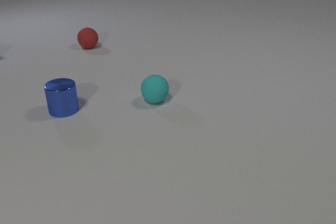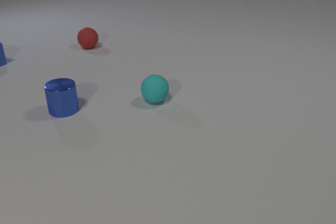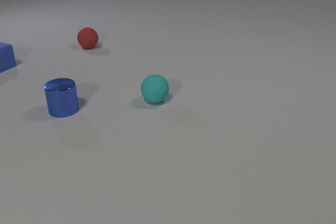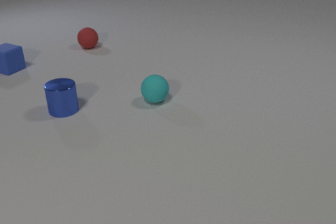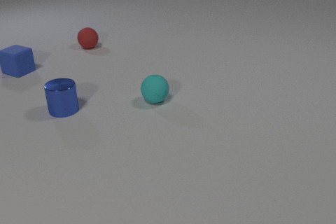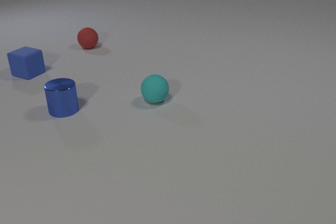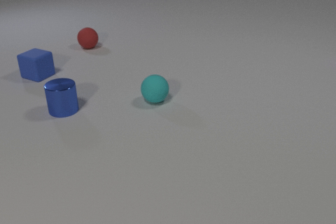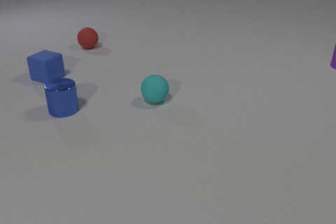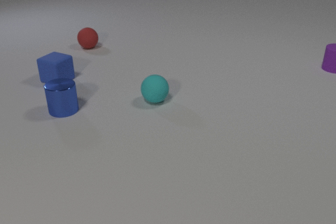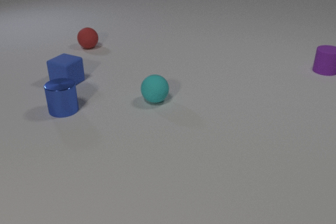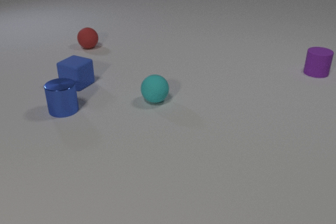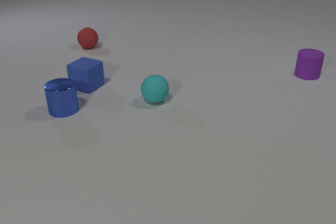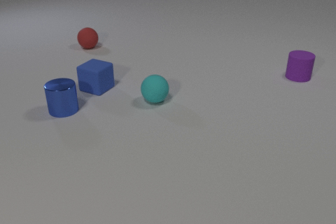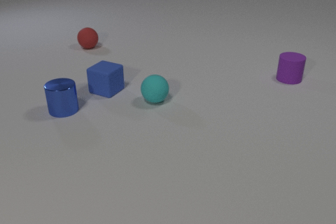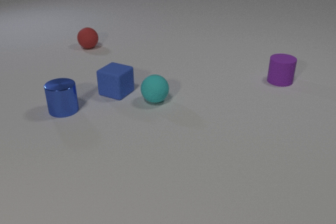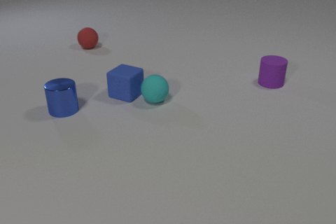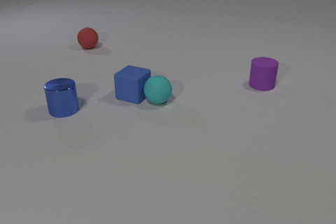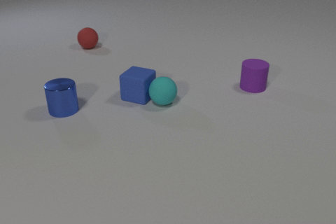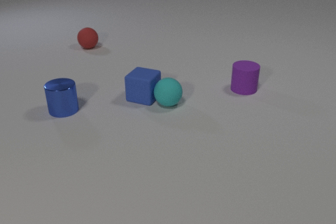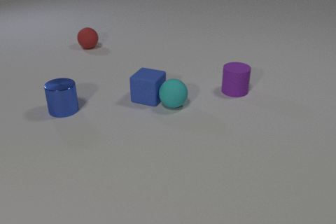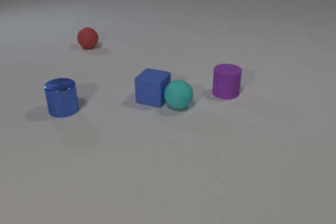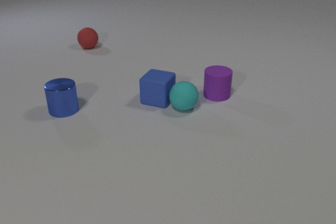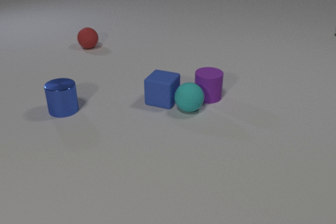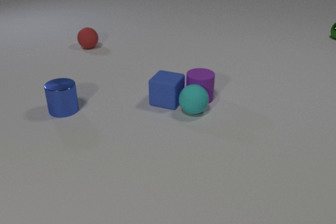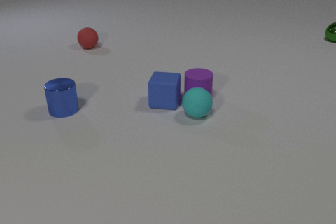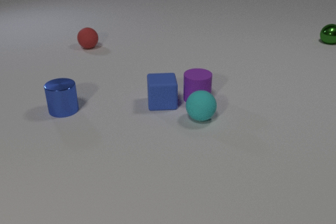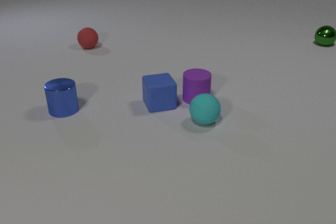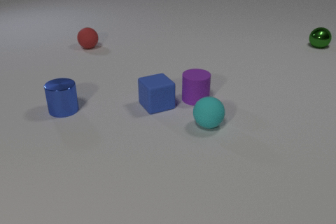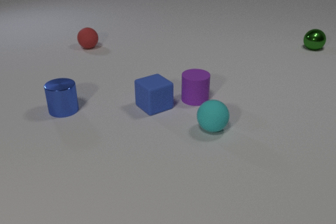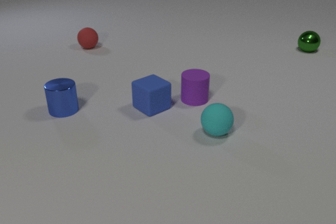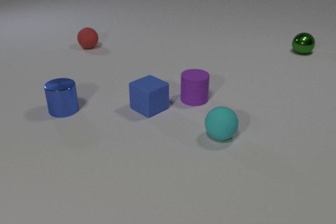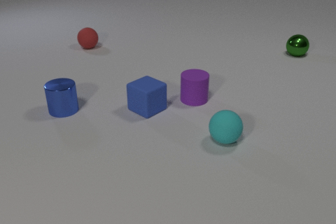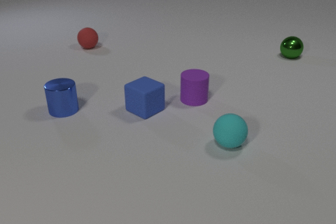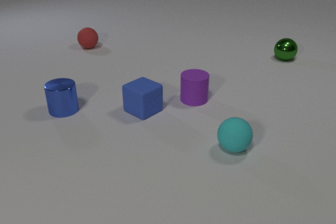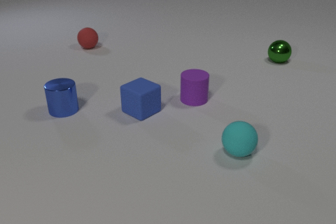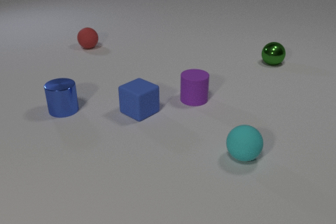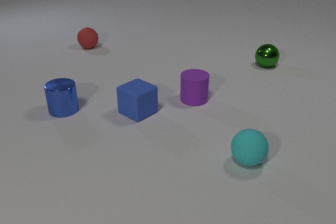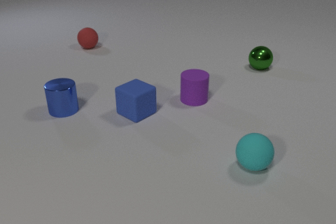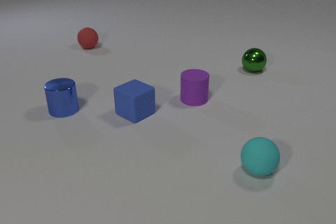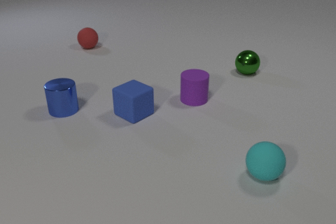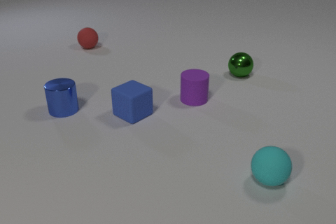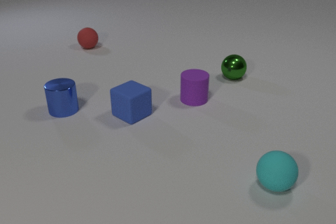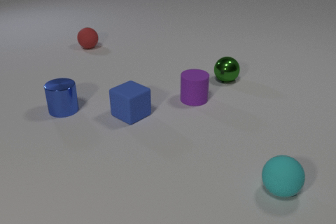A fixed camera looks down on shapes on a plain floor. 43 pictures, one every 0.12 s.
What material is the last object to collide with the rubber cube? rubber.
Are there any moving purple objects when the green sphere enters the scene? yes.
How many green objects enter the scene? 1.
0.00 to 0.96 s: The blue rubber cube comes in at the left edge, slides toward the camera and to the right. The purple rubber cylinder comes in at the right edge, slides toward the camera and to the left.
0.96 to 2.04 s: The blue rubber cube slides to the right and toward the camera. The cyan rubber sphere rolls to the right. The purple rubber cylinder slides to the left and toward the camera. The blue rubber cube and the cyan rubber sphere collide.
2.04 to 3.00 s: The blue rubber cube slides to the right and toward the camera, spins so that its near face slides to the right, counterclockwise seen from above. The cyan rubber sphere rolls to the right and toward the camera. The purple rubber cylinder slides to the left and toward the camera. The green metal sphere comes in at the right edge, rolls toward the camera and to the left. The cyan rubber sphere and the purple rubber cylinder collide. The blue rubber cube and the purple rubber cylinder collide.
3.00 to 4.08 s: The blue rubber cube slides to the left and toward the camera, spins counterclockwise seen from above by about 45 degrees, its near face sliding to the right. The cyan rubber sphere rolls toward the camera and to the right. The green metal sphere rolls toward the camera and to the left.
4.08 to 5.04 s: The blue rubber cube slides to the left and toward the camera. The cyan rubber sphere rolls toward the camera and to the right. The green metal sphere rolls toward the camera and to the left.
